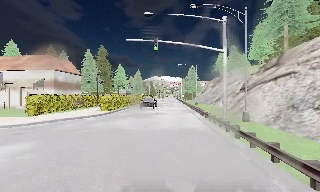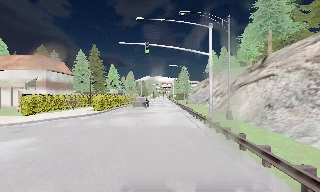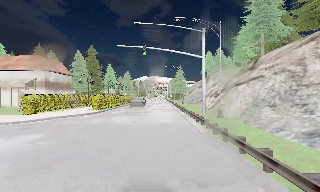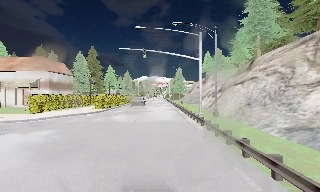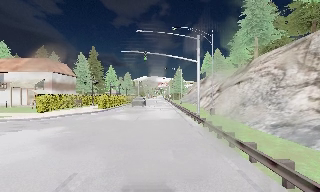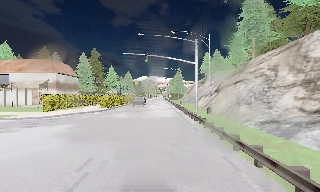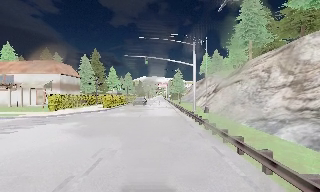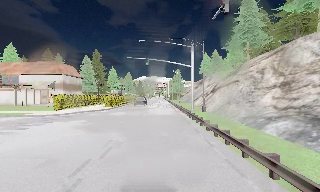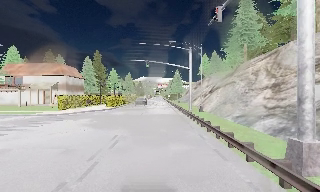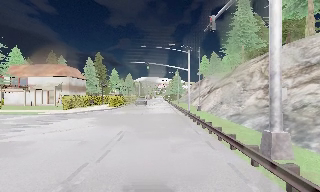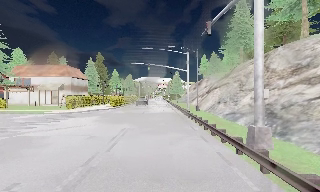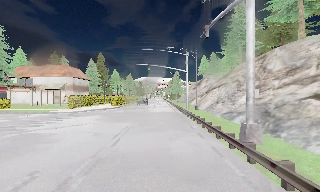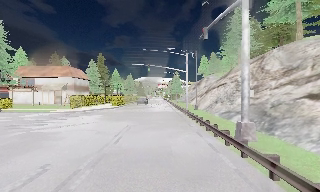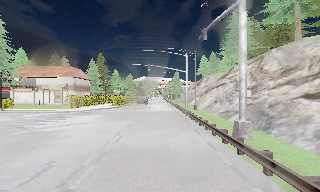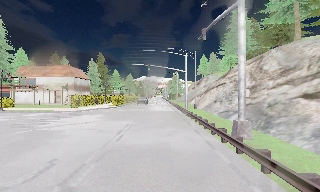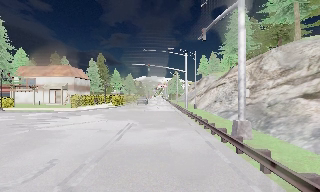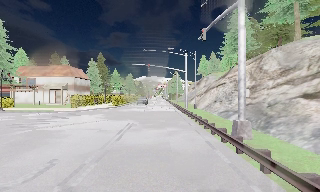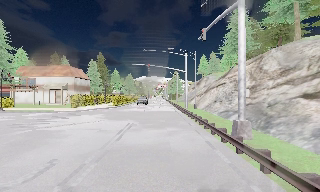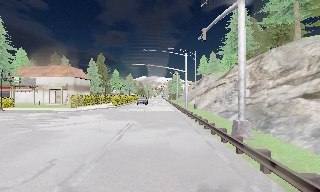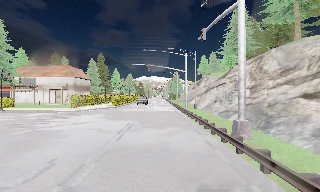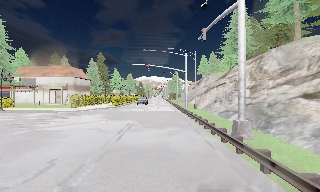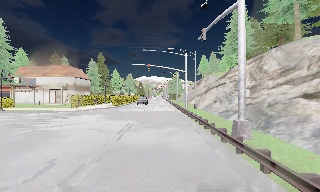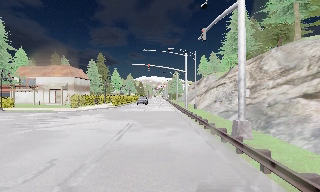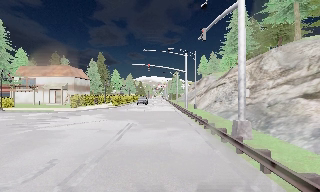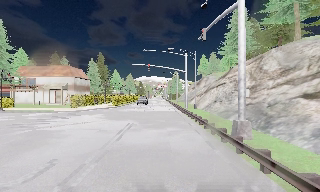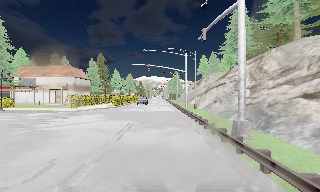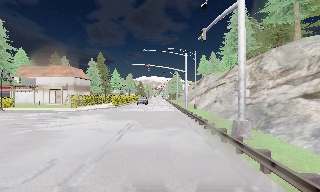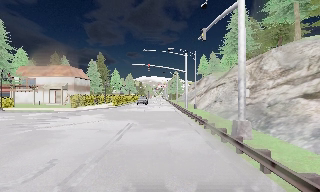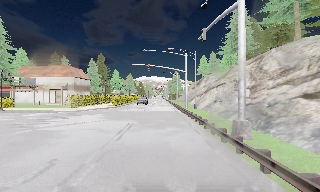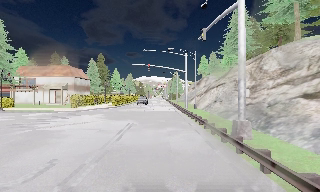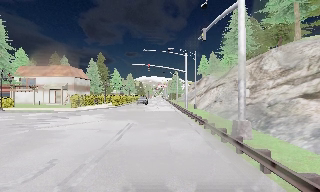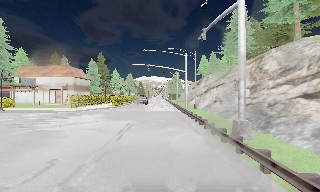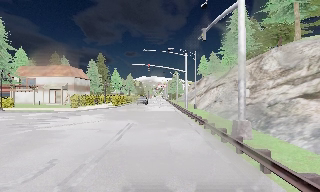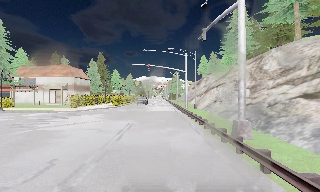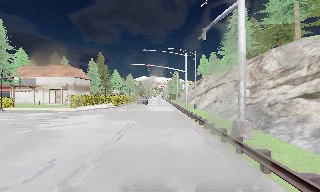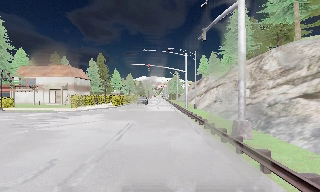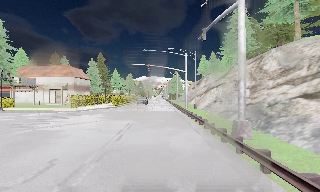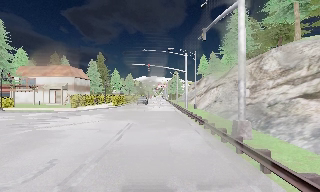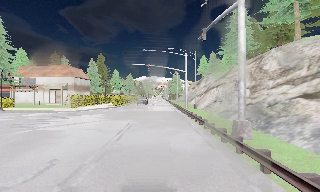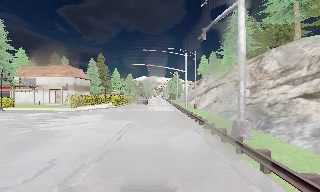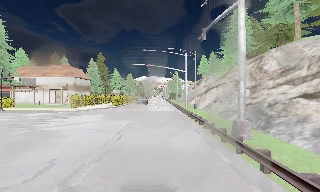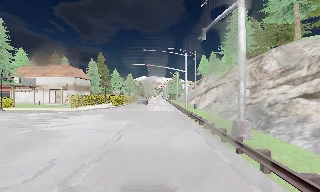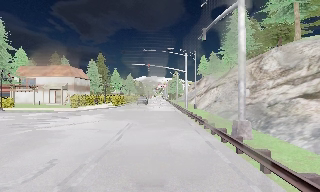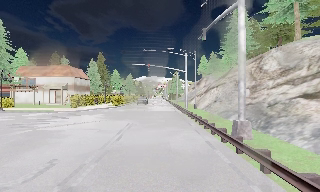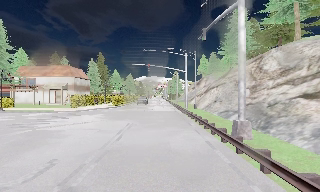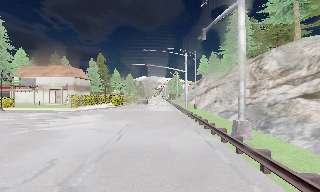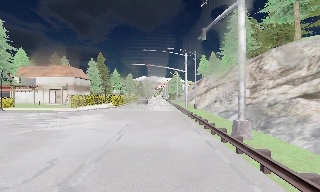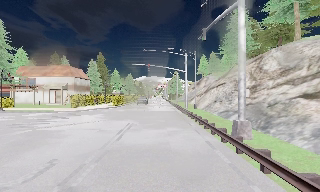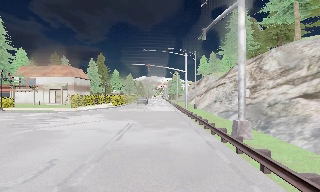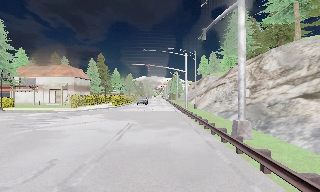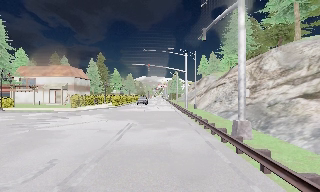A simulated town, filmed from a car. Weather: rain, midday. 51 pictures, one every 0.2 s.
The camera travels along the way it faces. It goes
backward.
0.0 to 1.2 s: The camera travels backward, about 5 m, so what stands in front gets smaller.
1.2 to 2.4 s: The camera travels backward, about 4.5 m, so what stands in front gets smaller. It loses speed.
2.4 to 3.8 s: The camera shifts only a little, or ends up much as it began.
3.8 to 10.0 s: The camera keeps its place and its aim.
The film runs backward here.
